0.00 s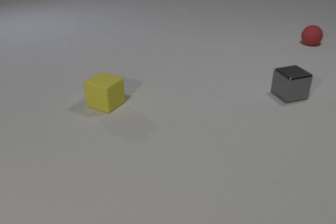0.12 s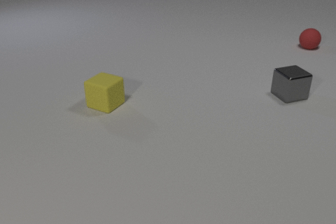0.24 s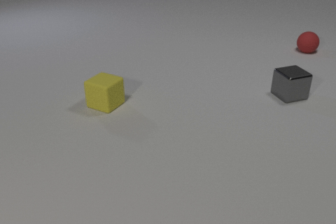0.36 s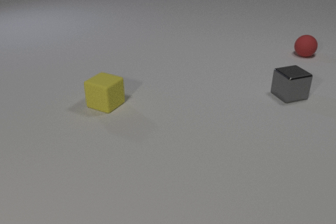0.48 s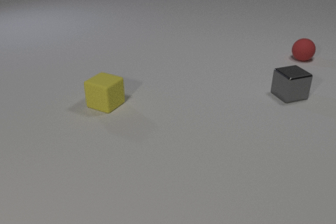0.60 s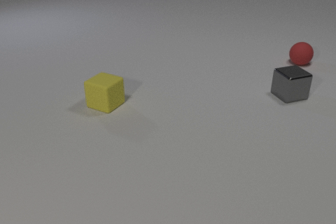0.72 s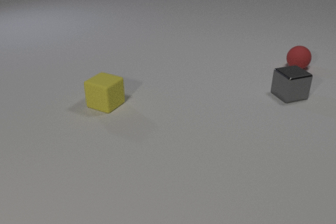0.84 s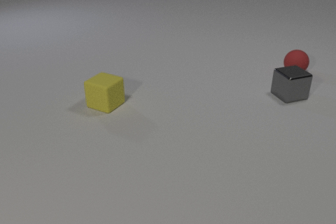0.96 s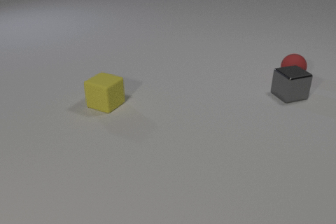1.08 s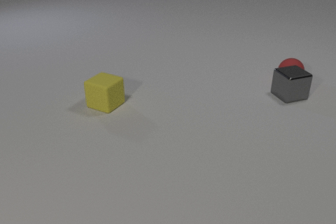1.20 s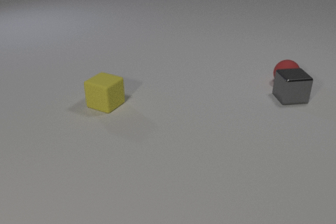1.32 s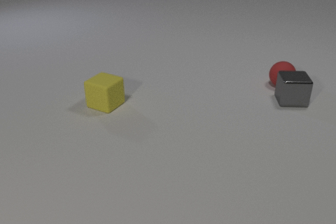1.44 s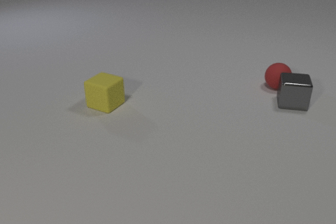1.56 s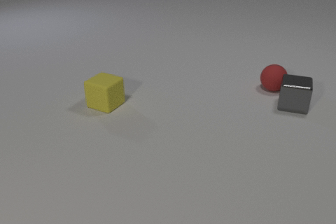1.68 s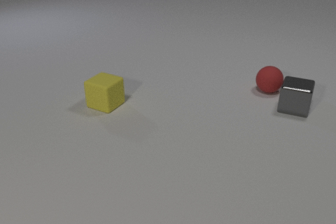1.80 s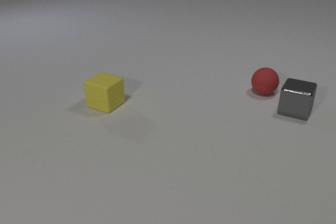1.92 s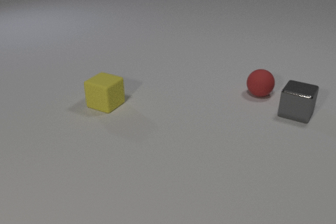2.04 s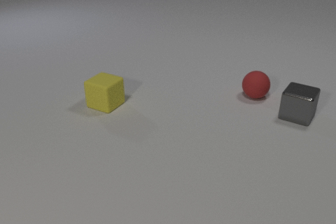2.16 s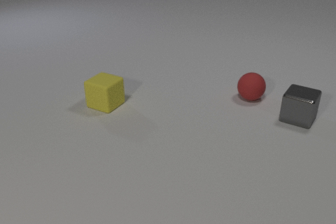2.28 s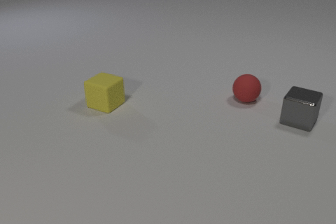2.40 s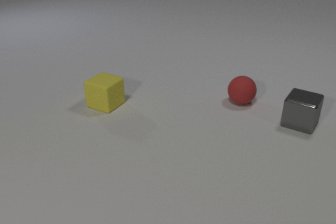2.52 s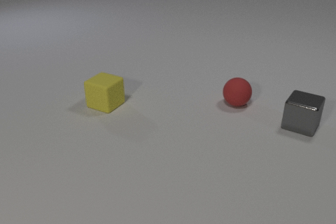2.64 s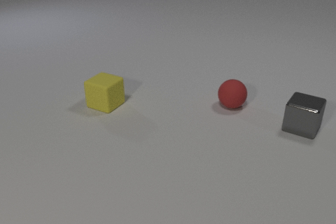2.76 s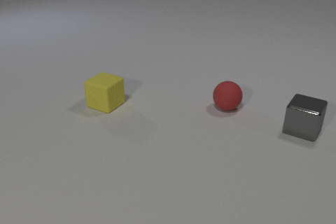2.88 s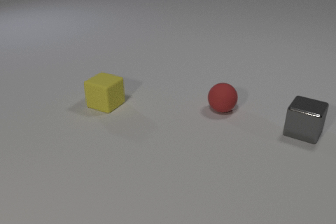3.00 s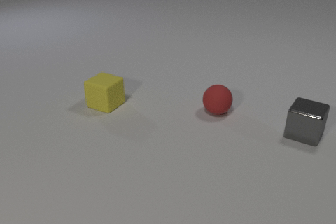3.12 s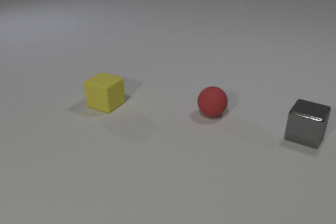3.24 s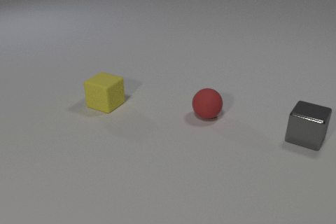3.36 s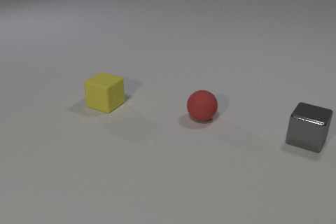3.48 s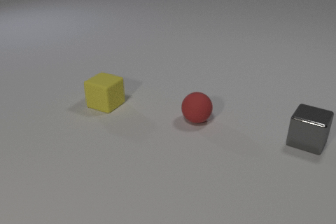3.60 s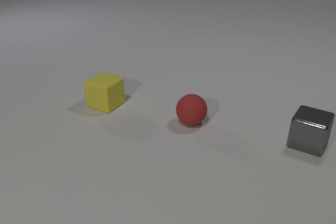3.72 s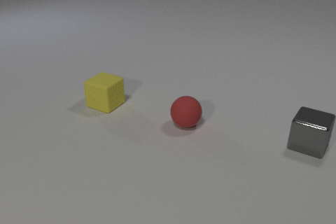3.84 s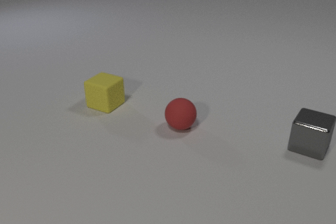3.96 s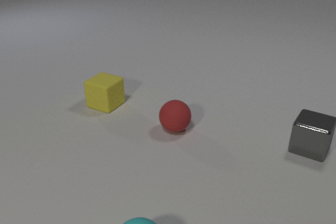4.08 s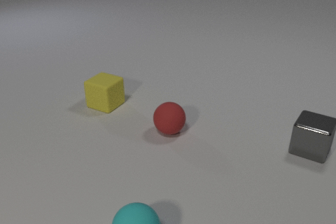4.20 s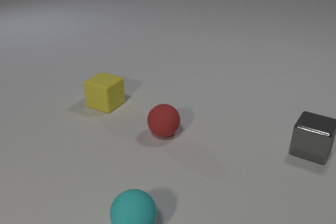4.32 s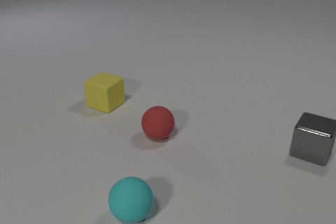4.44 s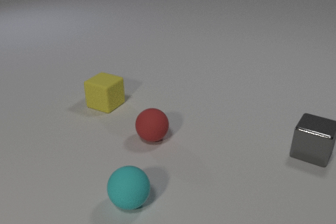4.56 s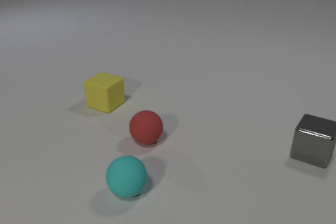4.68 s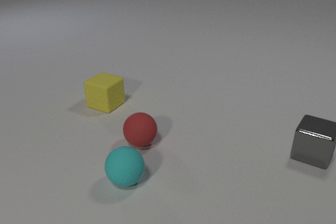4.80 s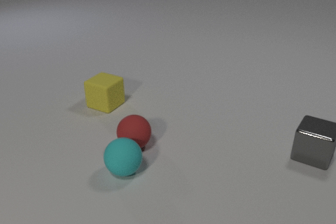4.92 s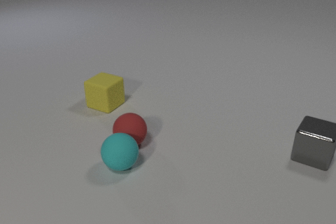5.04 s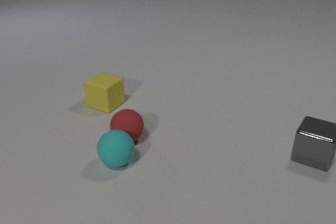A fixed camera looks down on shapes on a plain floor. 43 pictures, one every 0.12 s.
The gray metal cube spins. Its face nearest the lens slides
to the left.
The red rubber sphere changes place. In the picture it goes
toward the camera.
0.00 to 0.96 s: The red rubber sphere rolls toward the camera.
0.96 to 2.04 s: The red rubber sphere rolls toward the camera and to the left. The gray metal cube slides toward the camera, spins clockwise seen from above by about 45 degrees, its near face sliding to the left. The red rubber sphere and the gray metal cube collide.
2.04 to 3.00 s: The red rubber sphere rolls toward the camera and to the left. The gray metal cube slides toward the camera.
3.00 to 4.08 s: The red rubber sphere rolls to the left and toward the camera. The gray metal cube slides toward the camera. The cyan rubber sphere comes in at the bottom edge, rolls away from the camera.
4.08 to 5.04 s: The red rubber sphere rolls to the left. The gray metal cube slides toward the camera. The cyan rubber sphere rolls away from the camera. The red rubber sphere and the cyan rubber sphere collide.
Are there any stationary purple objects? no.
How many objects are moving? 3.
Are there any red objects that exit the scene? no.
